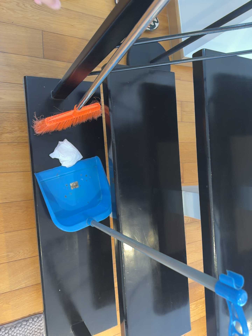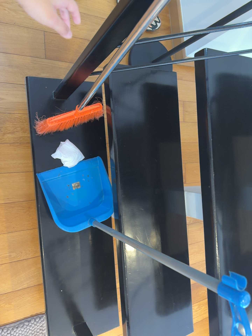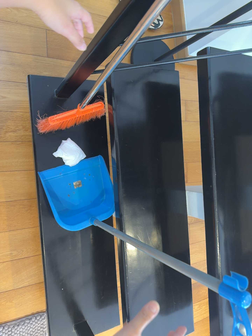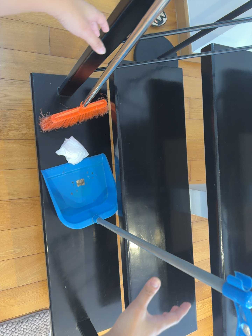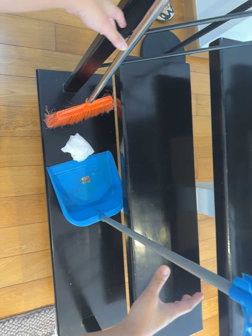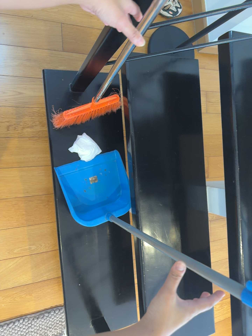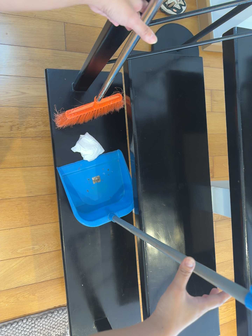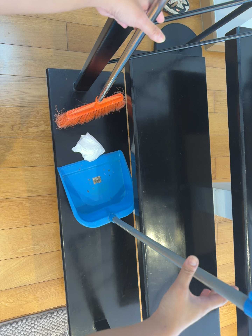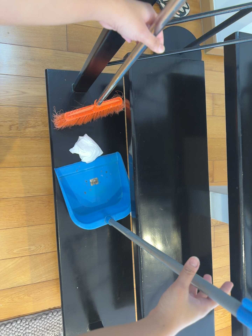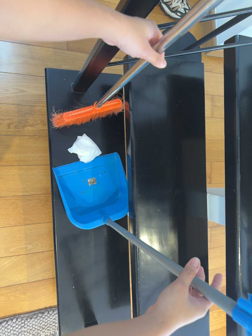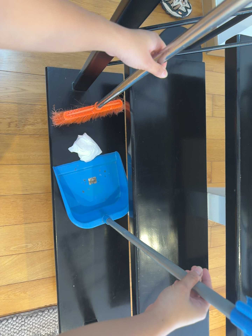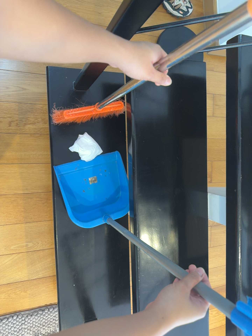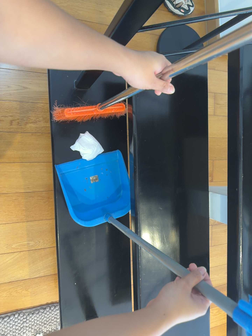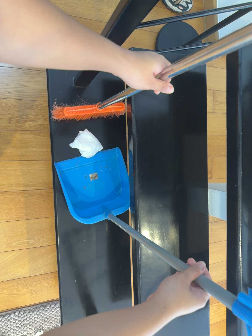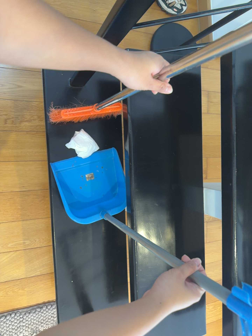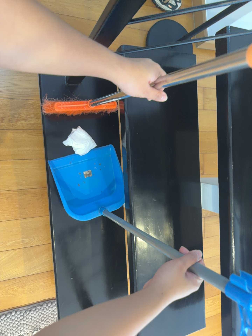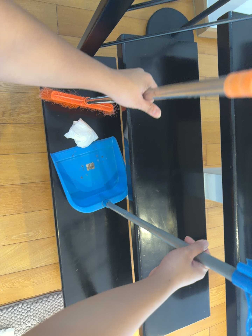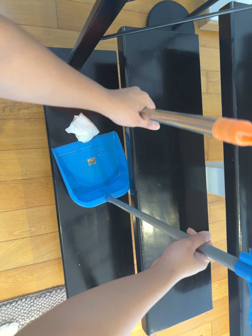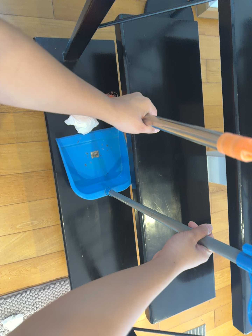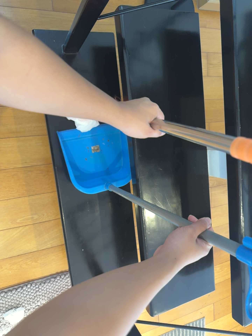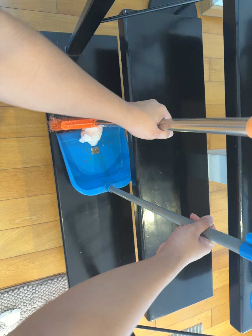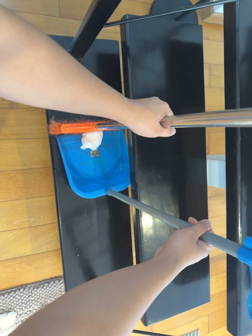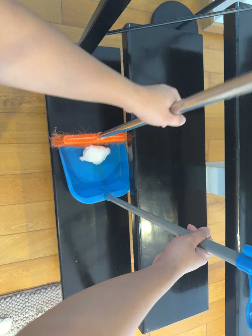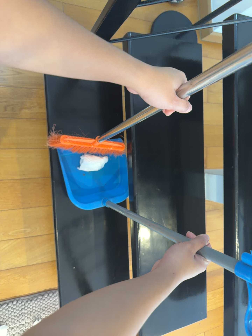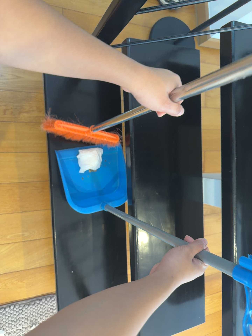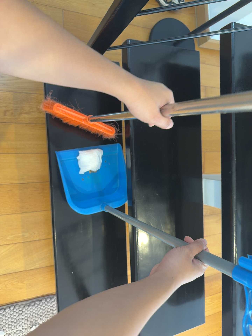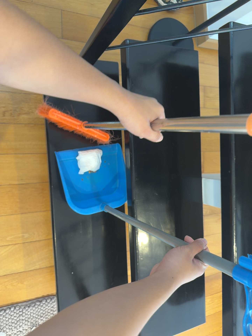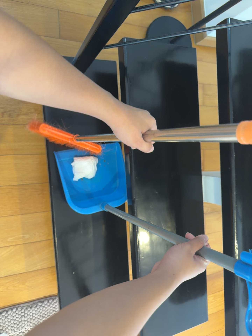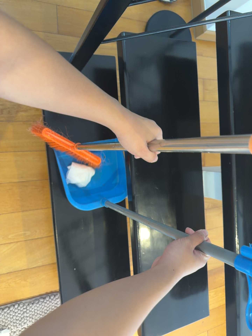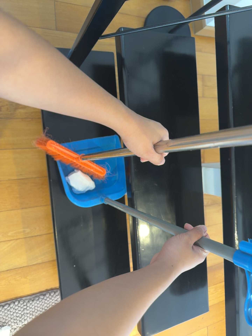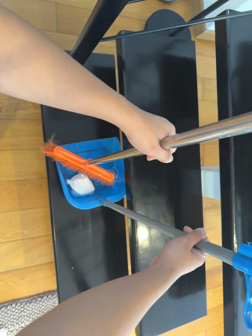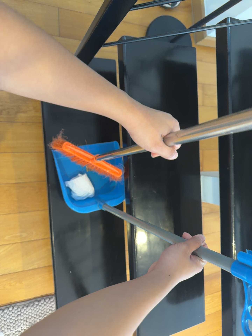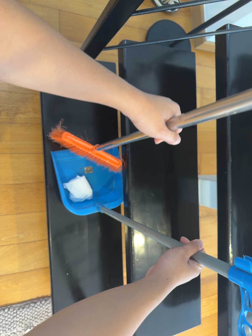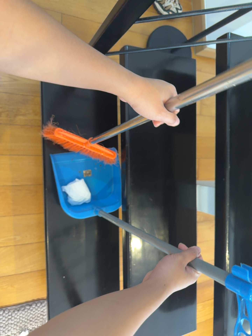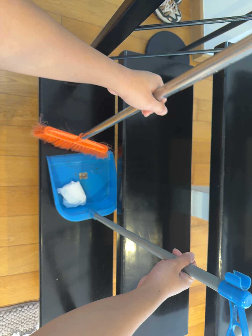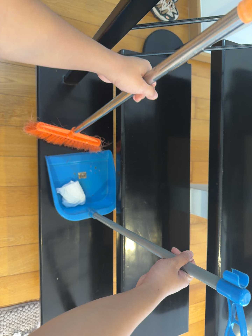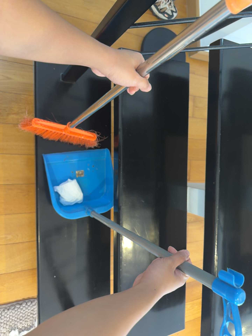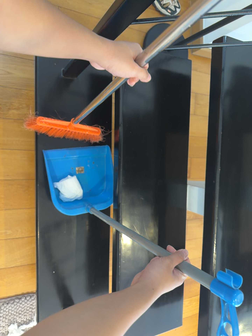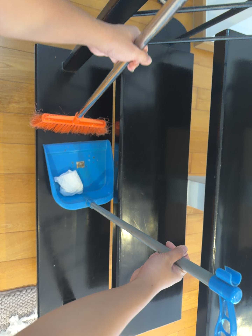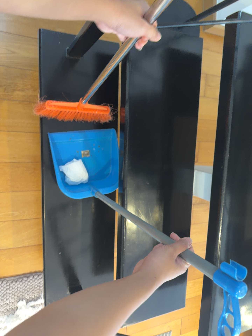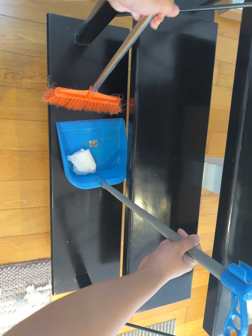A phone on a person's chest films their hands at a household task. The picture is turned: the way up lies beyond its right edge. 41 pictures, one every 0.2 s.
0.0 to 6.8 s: The camera shifts only a little, or ends up much as it began.
6.8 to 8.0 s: The camera's aim tips toward the bottom of its view by about 10 degrees, and the scene shifts upward.
The film runs forward here.
